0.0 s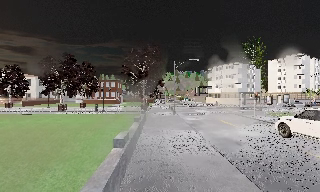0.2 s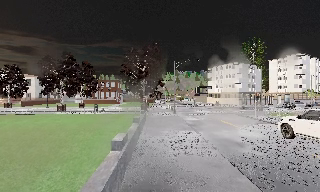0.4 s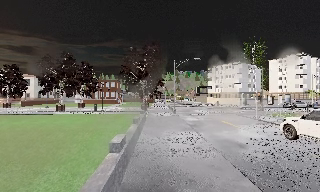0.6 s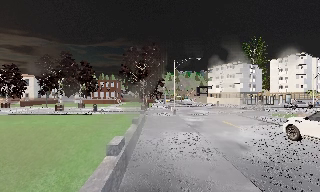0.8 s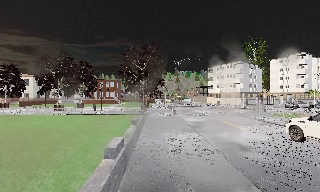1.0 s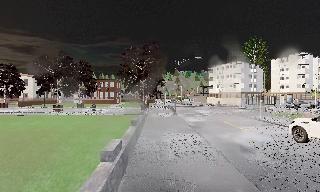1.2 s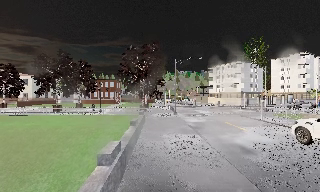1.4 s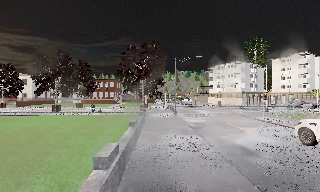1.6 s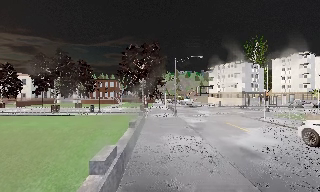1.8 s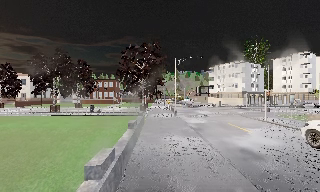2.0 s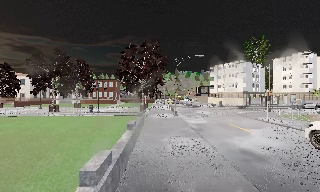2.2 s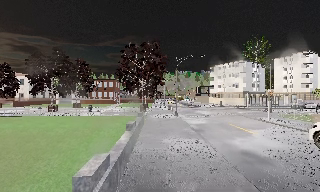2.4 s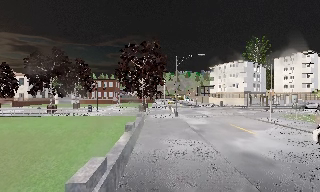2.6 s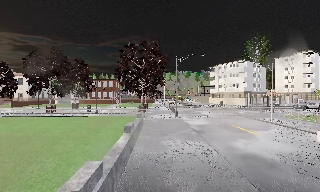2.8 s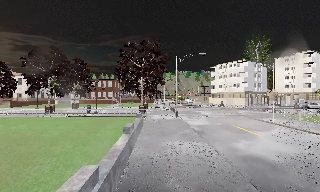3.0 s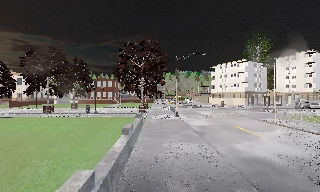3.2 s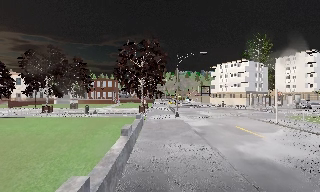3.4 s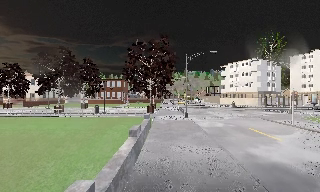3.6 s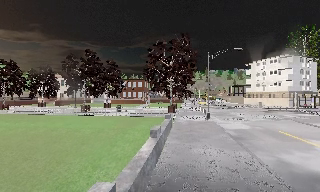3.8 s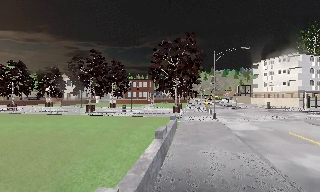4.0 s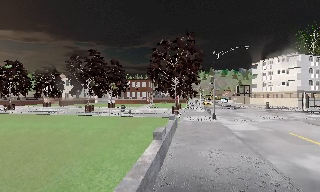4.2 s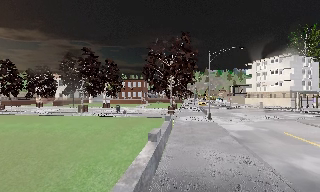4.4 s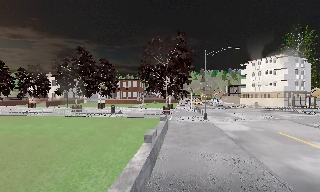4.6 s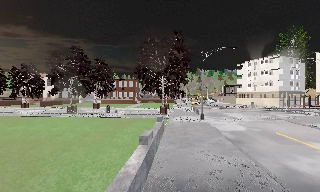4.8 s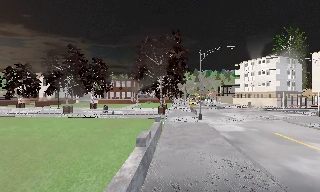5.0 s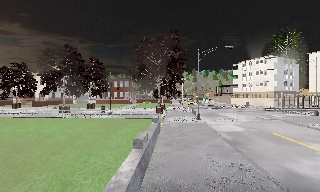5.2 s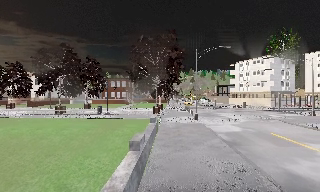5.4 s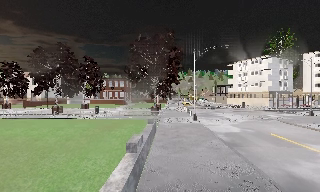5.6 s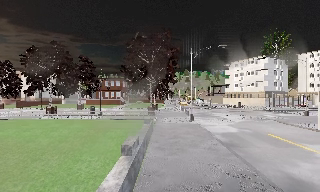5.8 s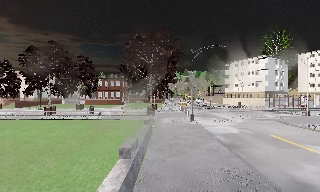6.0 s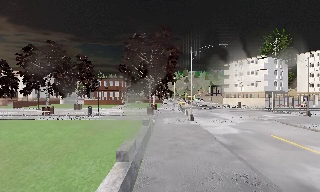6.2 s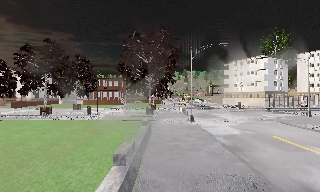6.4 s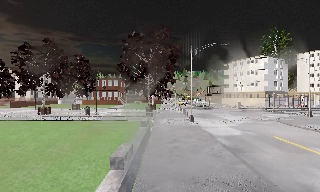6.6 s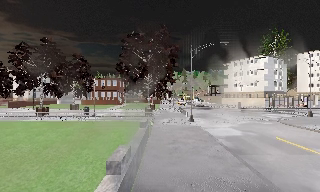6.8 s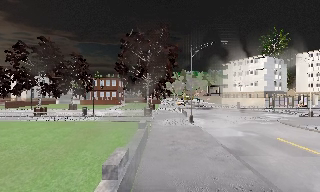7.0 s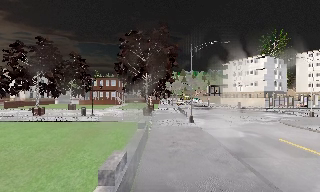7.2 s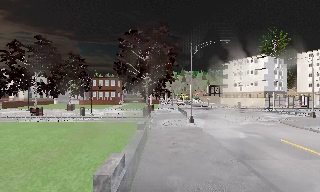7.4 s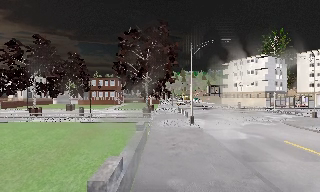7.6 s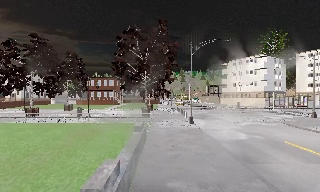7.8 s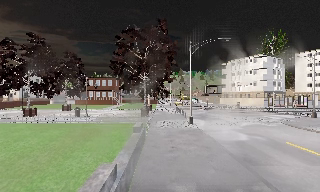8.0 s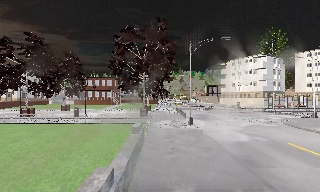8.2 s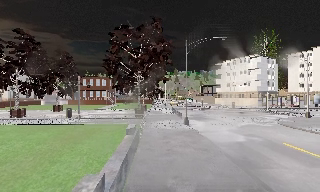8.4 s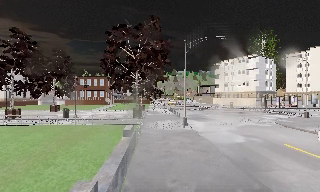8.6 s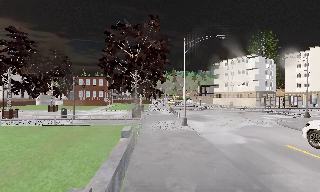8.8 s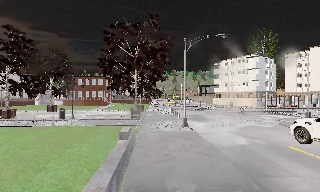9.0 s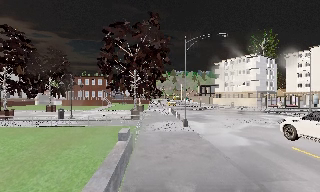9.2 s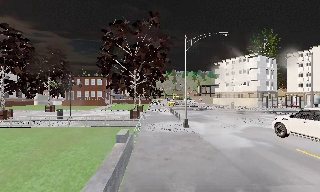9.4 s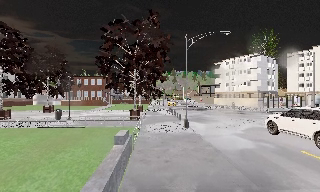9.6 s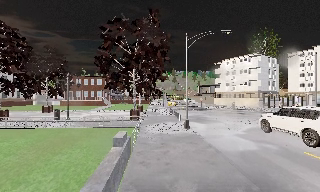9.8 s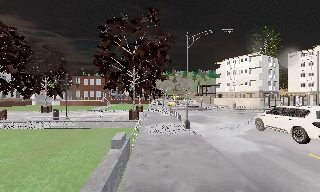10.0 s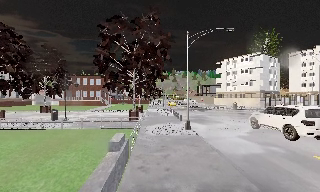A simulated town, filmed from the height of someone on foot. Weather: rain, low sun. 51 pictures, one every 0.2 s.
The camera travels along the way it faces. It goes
forward.
0.0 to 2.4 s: The camera travels forward, about 2.5 m, so what stands in front looms larger.
2.4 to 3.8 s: The scene slides to the right, as the camera pans about 10 degrees to its left. It travels forward, about 1.5 m, so what stands in front looms larger.
3.8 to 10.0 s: The camera pans to its right, which is clockwise from overhead, by about 15 degrees. It travels forward, about 6 m, so what stands in front looms larger.
The film runs forward here.
